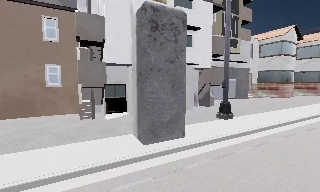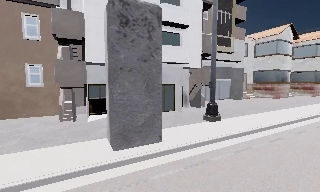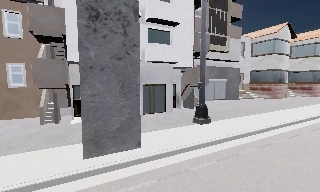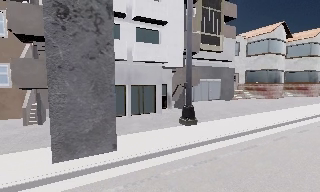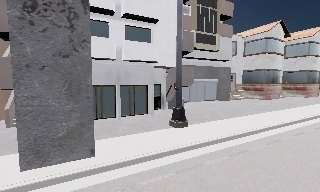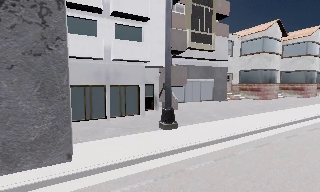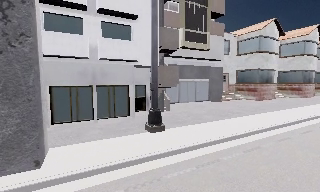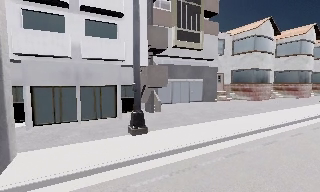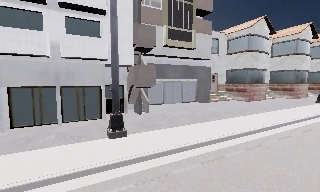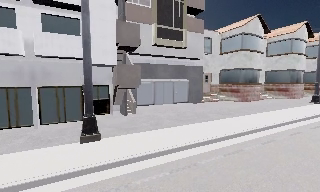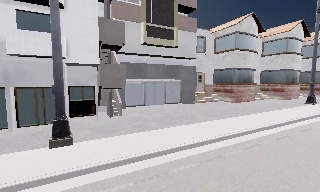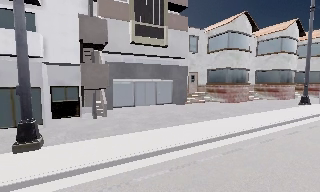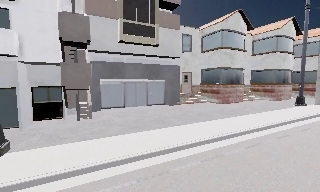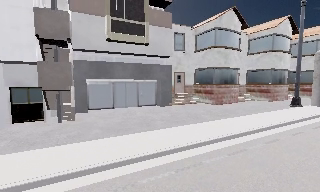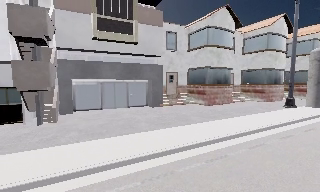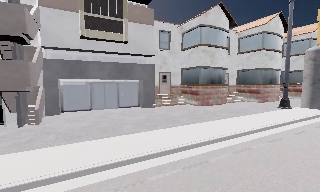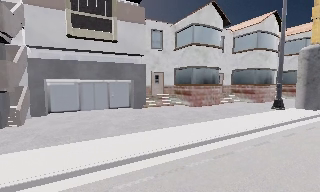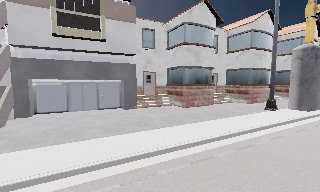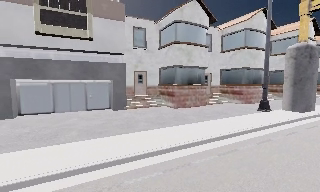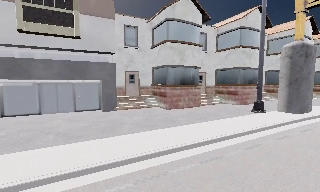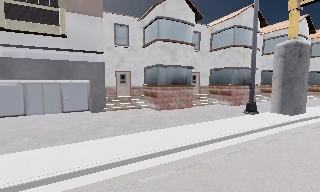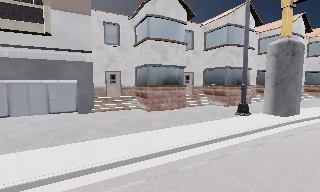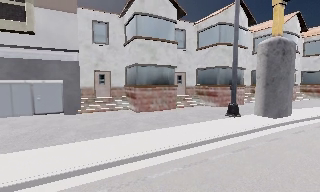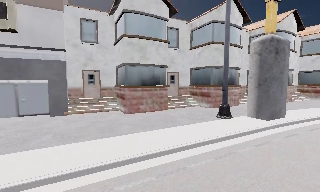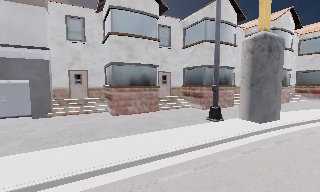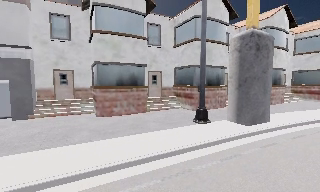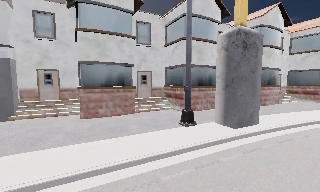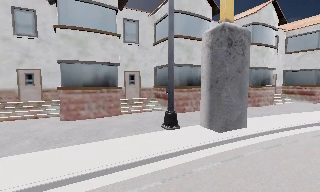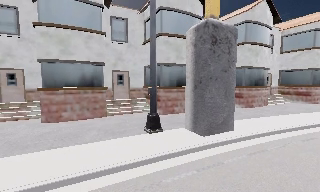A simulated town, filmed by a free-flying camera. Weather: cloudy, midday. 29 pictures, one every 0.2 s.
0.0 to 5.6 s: The camera travels to its right and forward, about 25 m, so close, fixed things drift to the left.
The film runs backward here.
